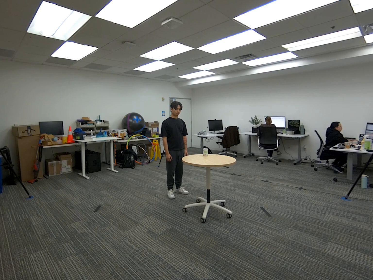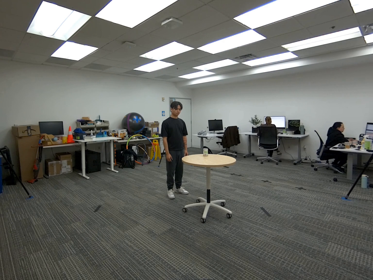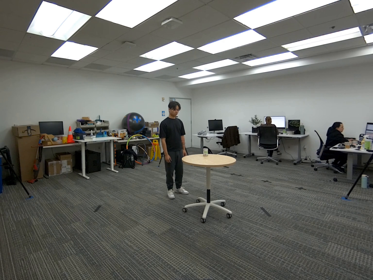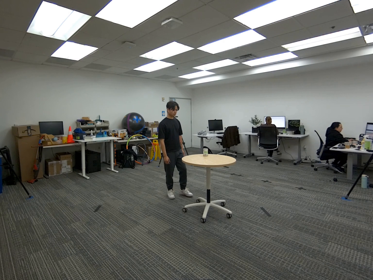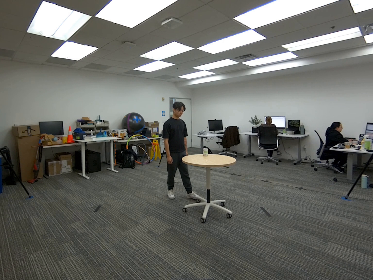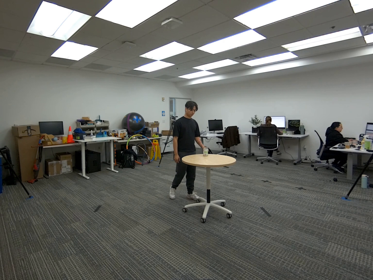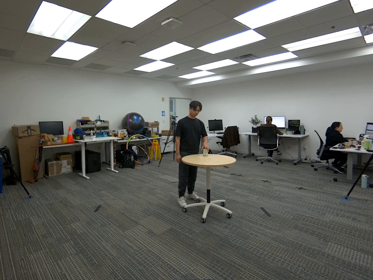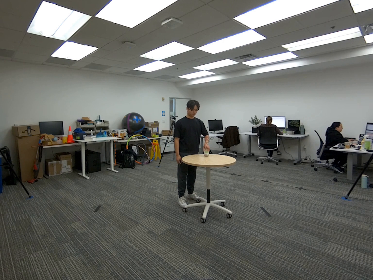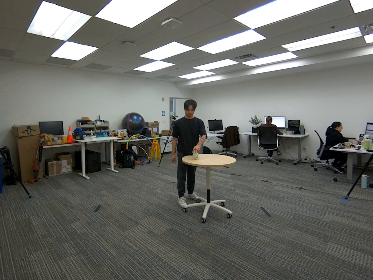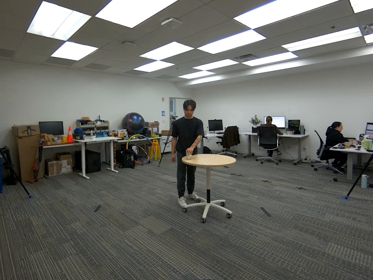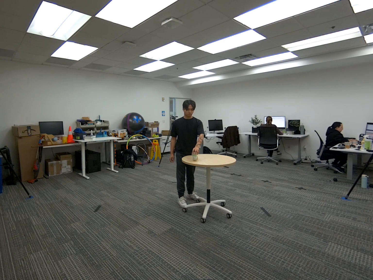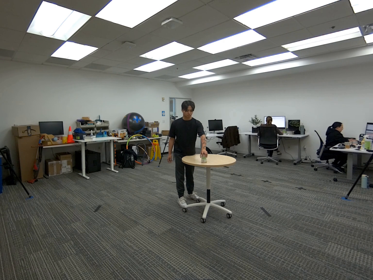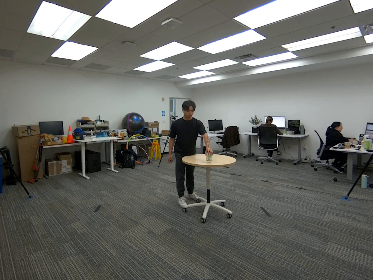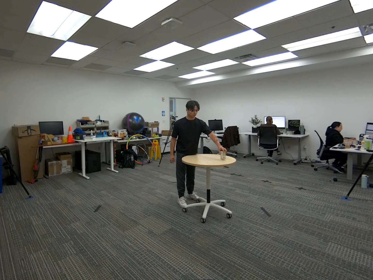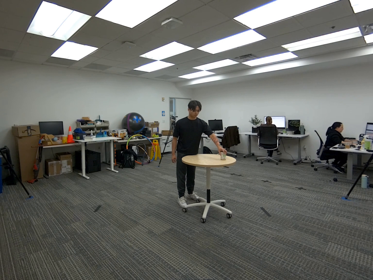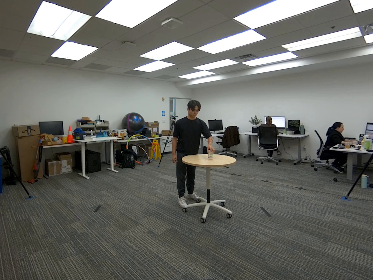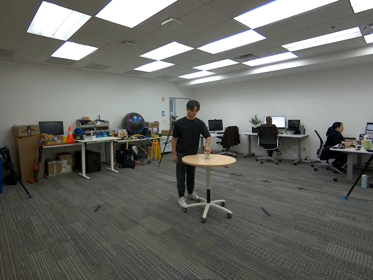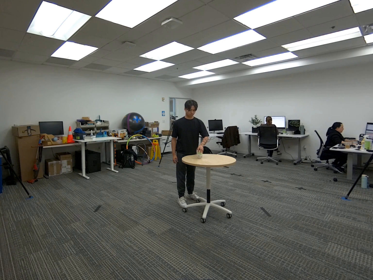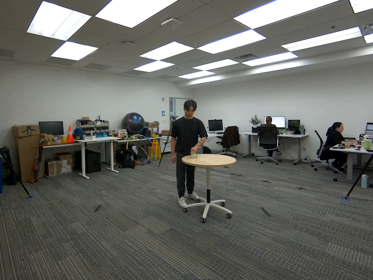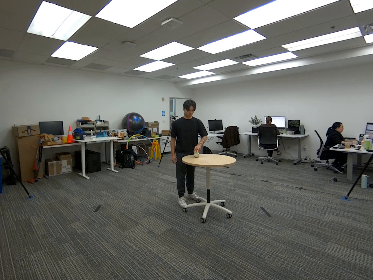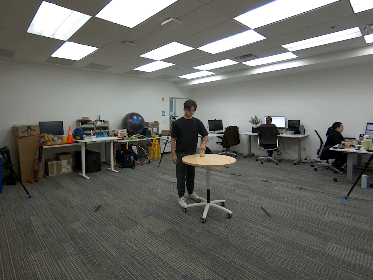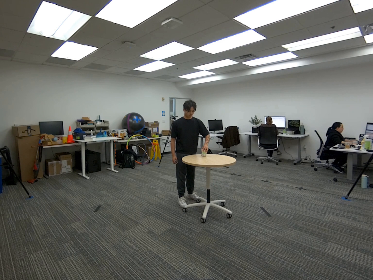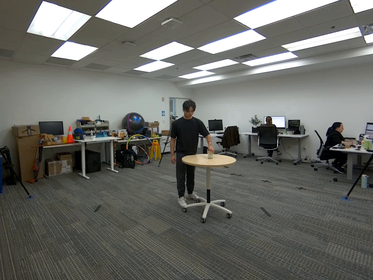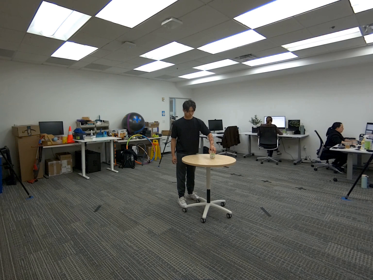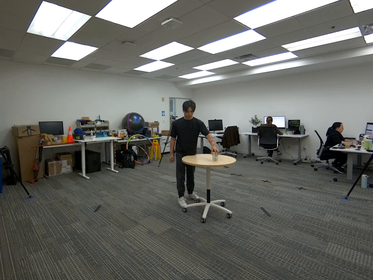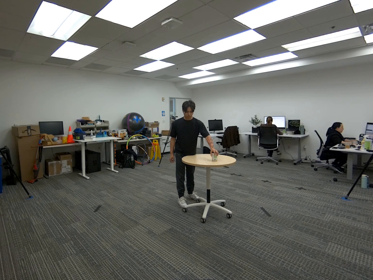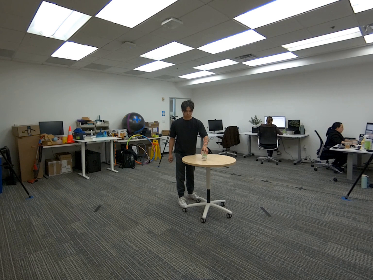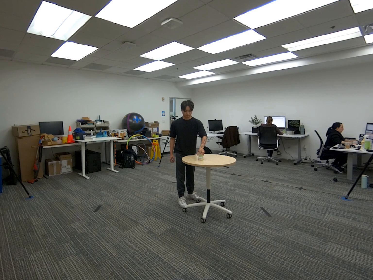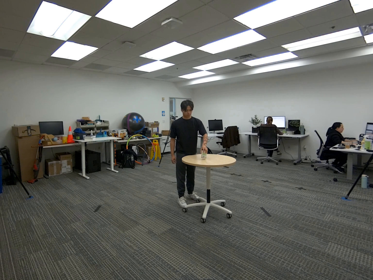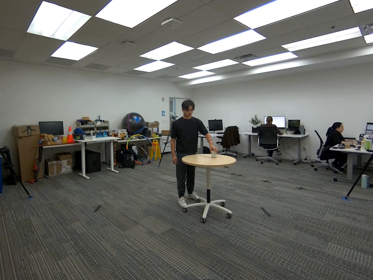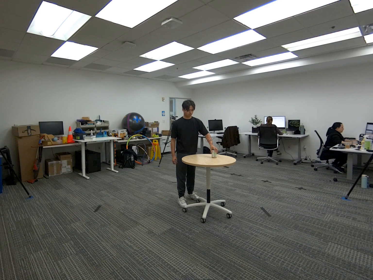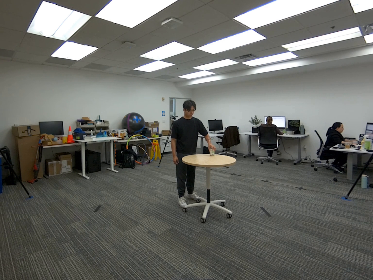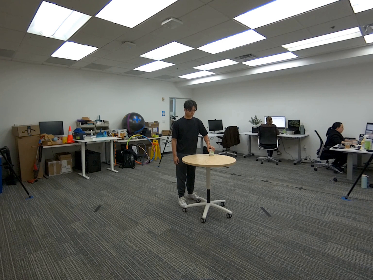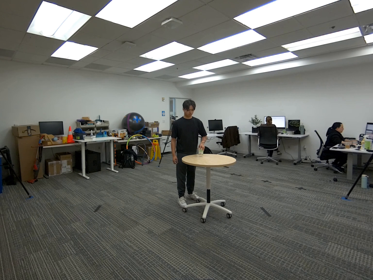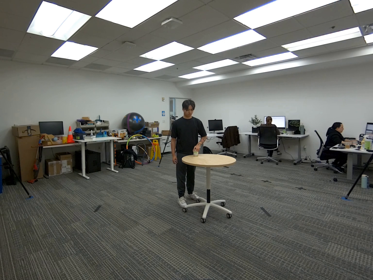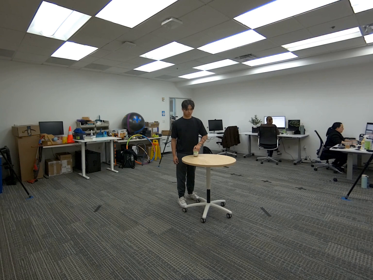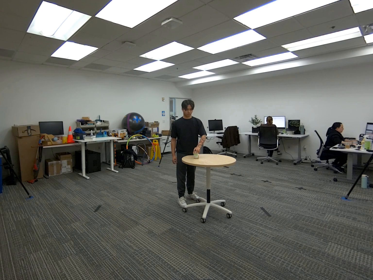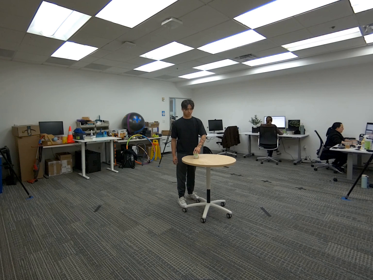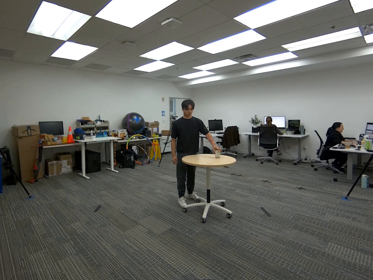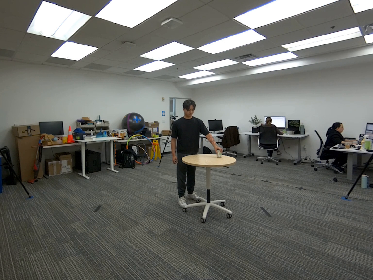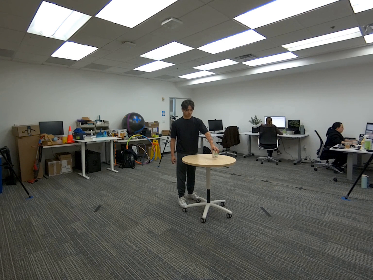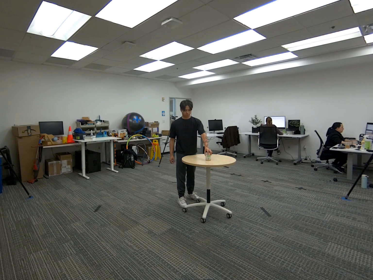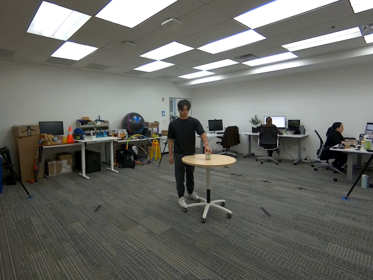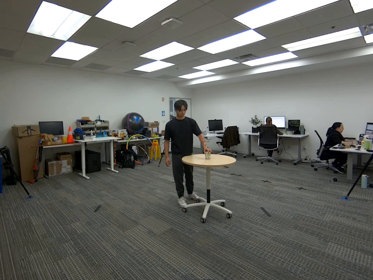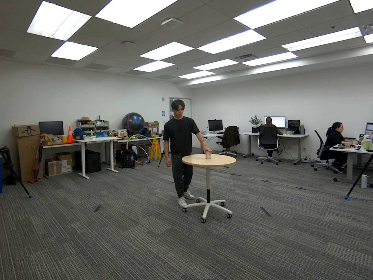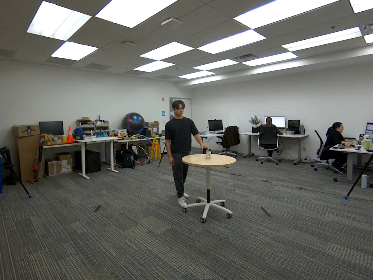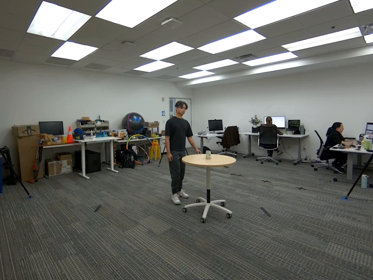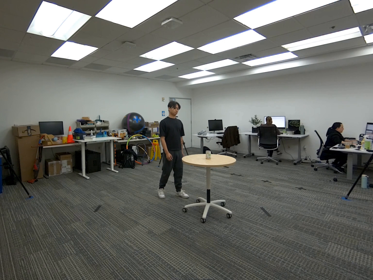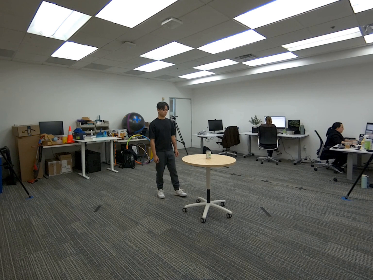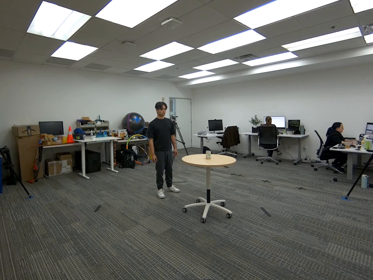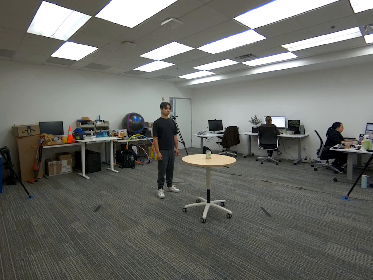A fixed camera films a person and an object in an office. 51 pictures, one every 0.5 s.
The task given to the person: Walk over to the corn can on the round table and pick and place the can in various spaces on the round table using only your left hand. Don't let go of the can until the sequence has ended.
